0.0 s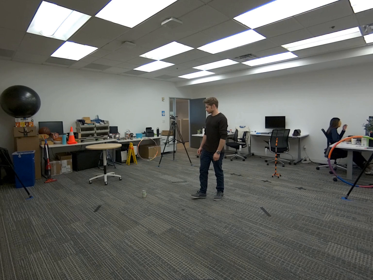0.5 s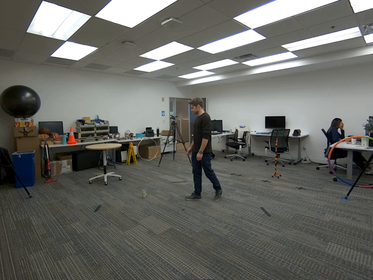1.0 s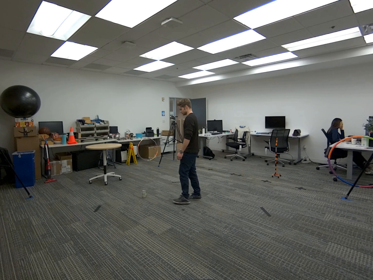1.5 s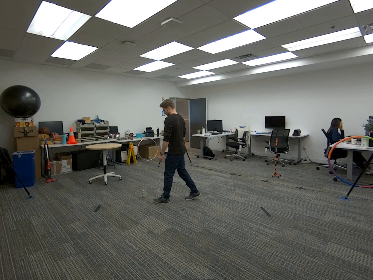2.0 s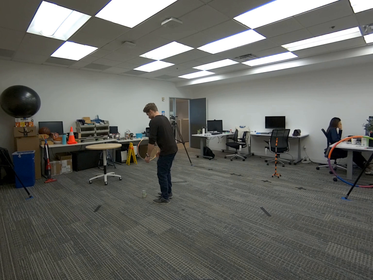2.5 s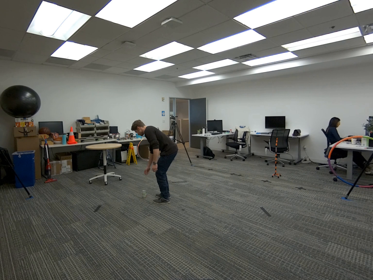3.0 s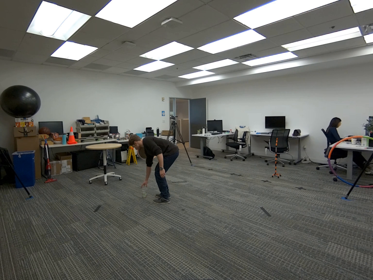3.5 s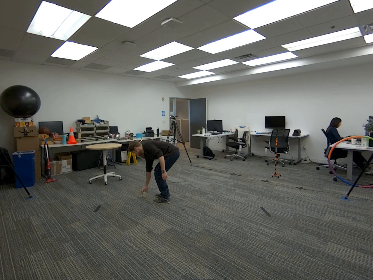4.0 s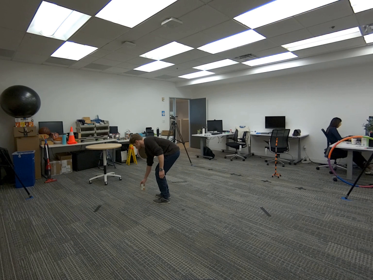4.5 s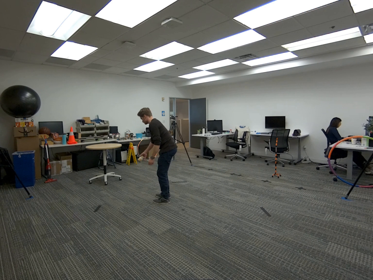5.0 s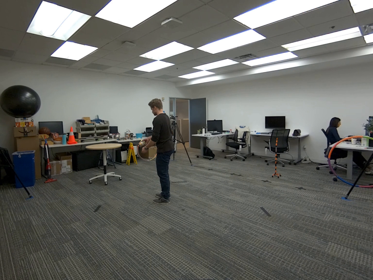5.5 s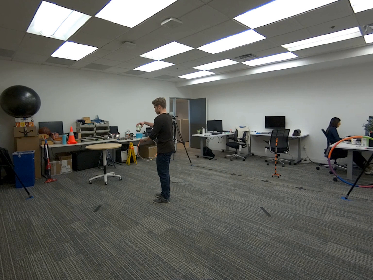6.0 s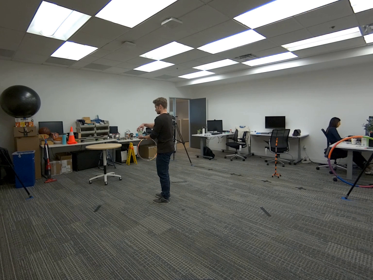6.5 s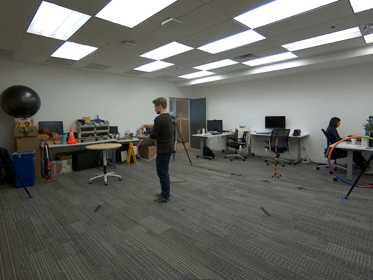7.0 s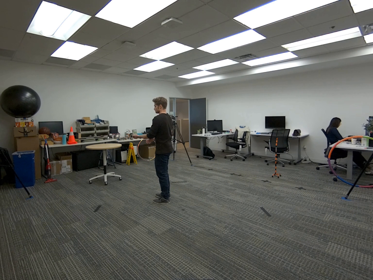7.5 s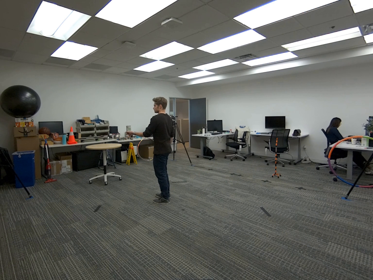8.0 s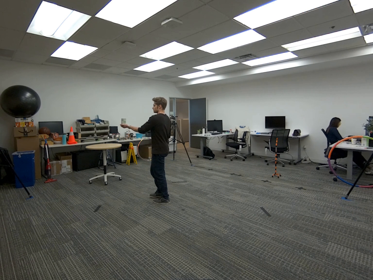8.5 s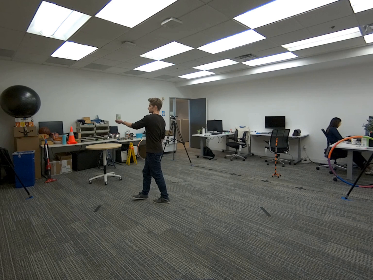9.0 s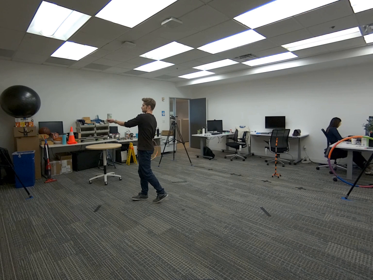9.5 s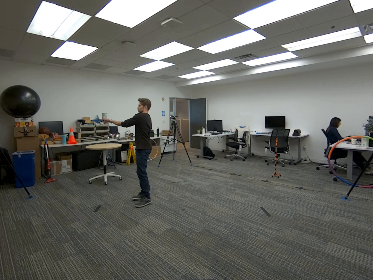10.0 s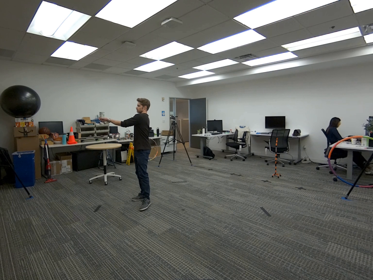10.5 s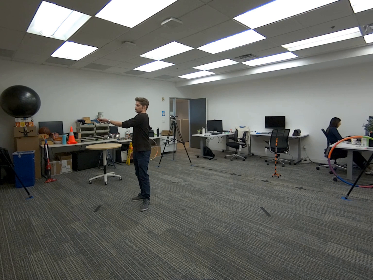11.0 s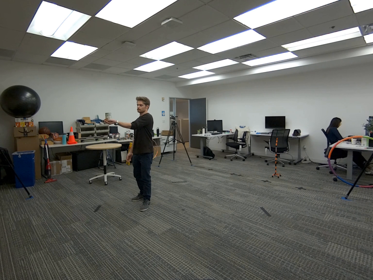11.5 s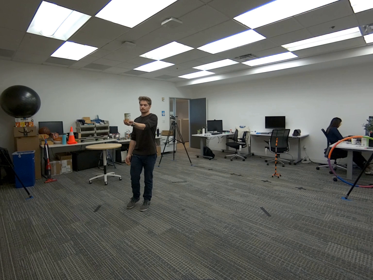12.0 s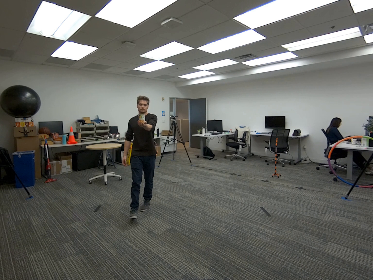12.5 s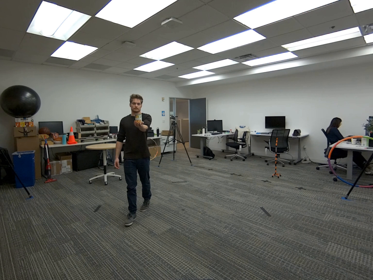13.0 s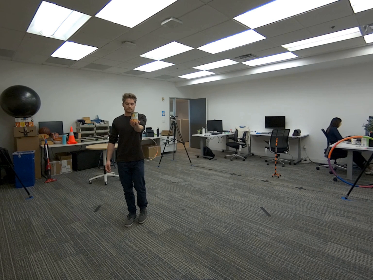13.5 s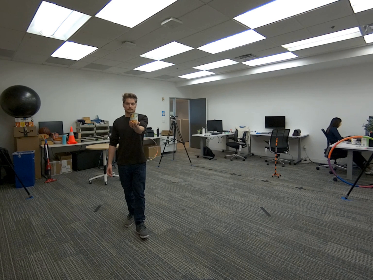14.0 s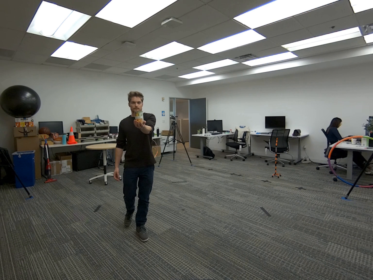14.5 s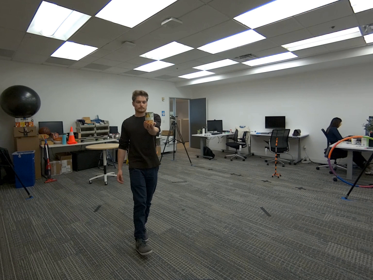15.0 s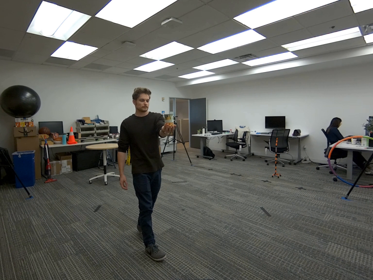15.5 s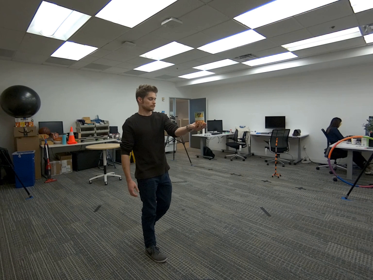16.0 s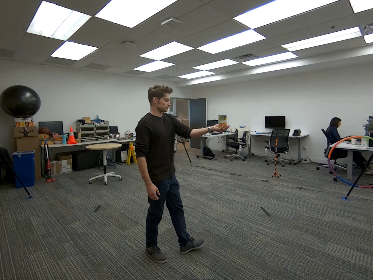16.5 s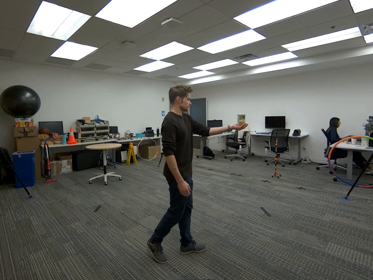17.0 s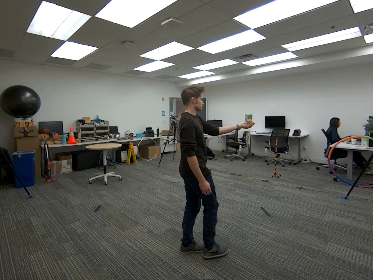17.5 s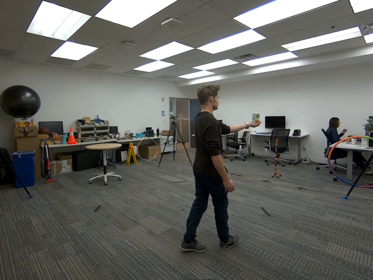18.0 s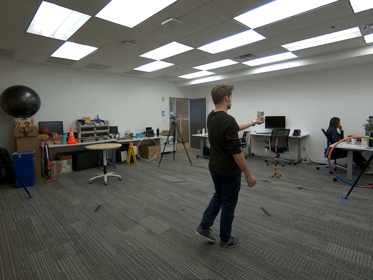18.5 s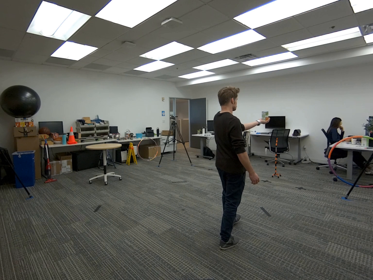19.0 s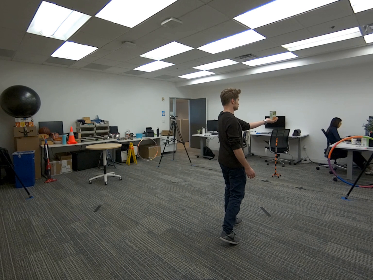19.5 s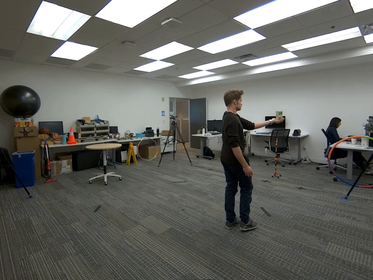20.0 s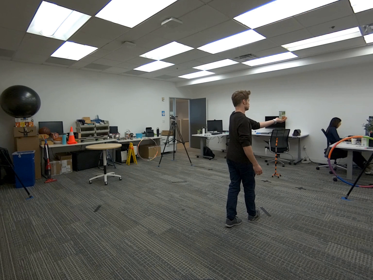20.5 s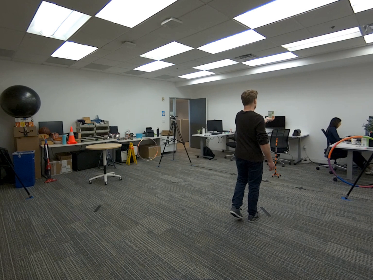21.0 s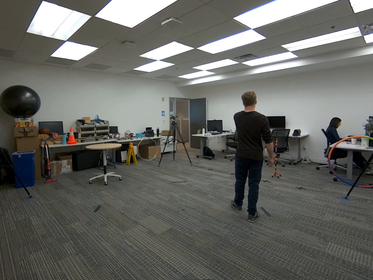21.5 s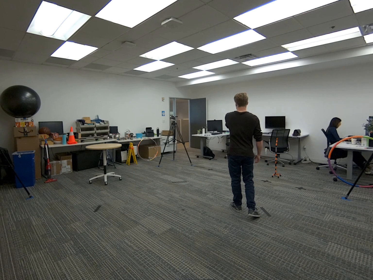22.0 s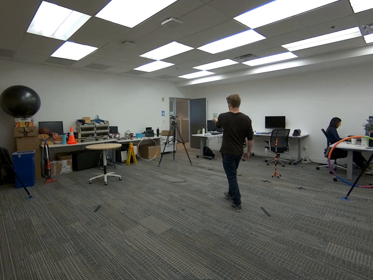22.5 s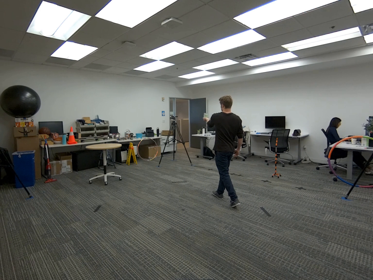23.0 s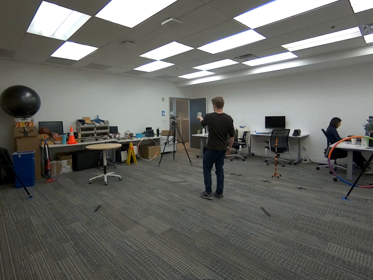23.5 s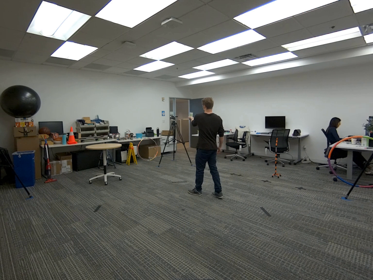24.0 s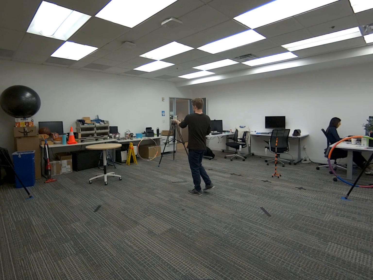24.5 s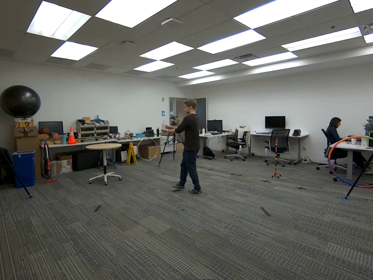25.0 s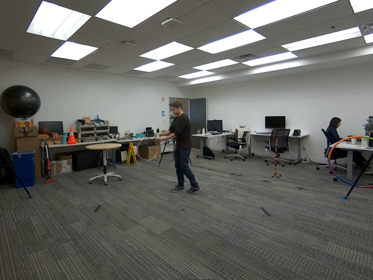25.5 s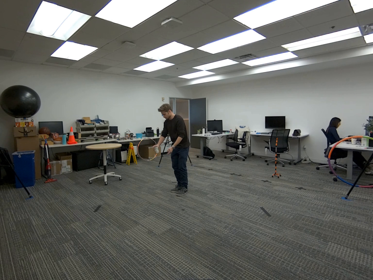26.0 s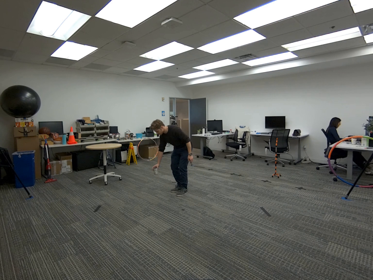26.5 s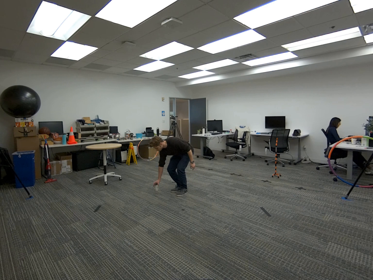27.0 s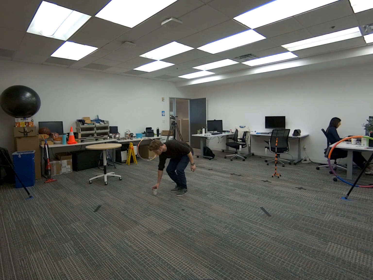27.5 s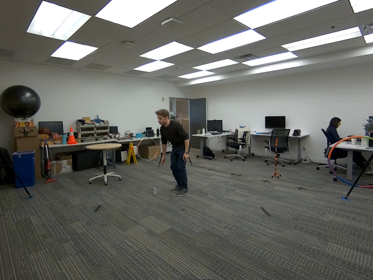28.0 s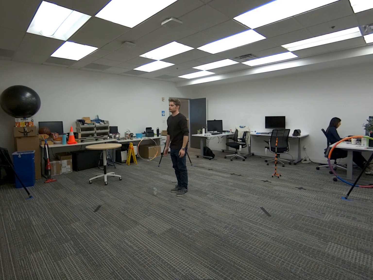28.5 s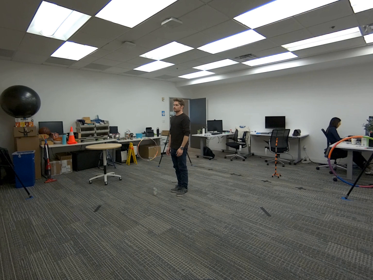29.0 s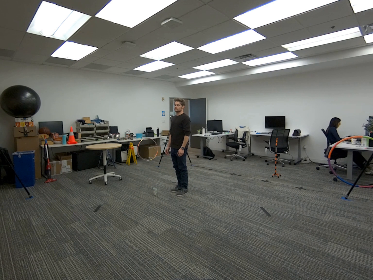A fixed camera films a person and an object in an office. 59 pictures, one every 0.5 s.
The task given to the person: Walk to the corn can on the floor and pick up the corn can and place the corn can on your palm. Walk towards the bounding areas and lift the can at camera level on your open palm. Repeat on all four camera views. Place on the floor when complete.
